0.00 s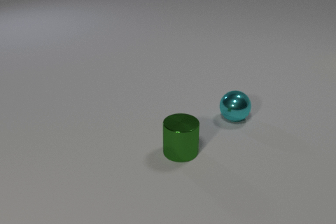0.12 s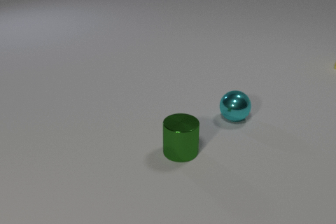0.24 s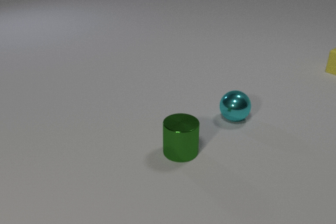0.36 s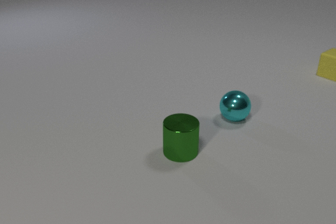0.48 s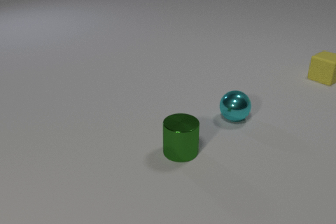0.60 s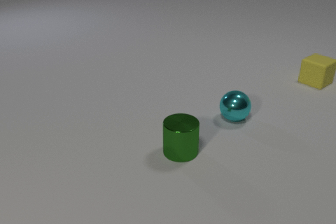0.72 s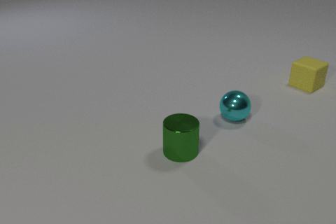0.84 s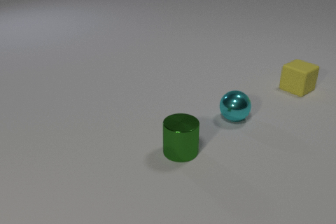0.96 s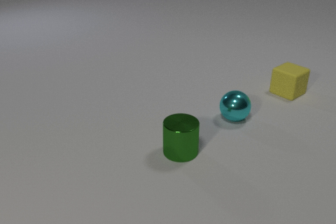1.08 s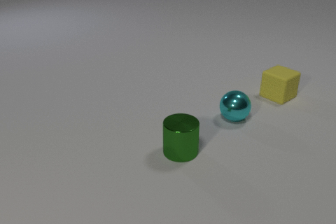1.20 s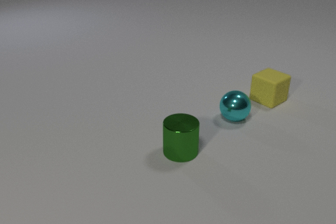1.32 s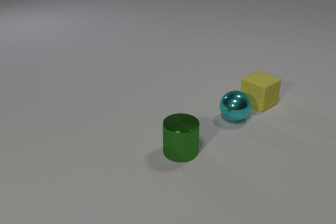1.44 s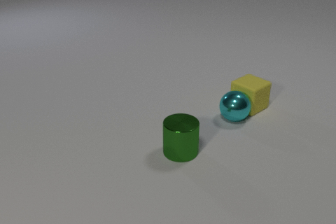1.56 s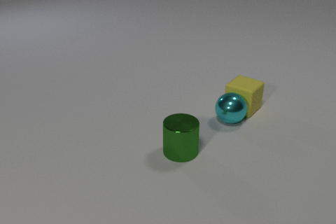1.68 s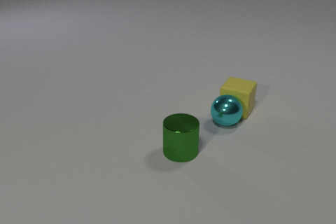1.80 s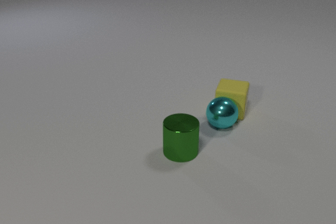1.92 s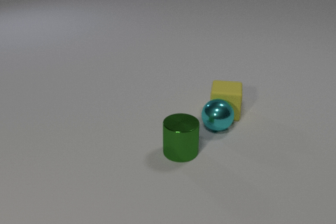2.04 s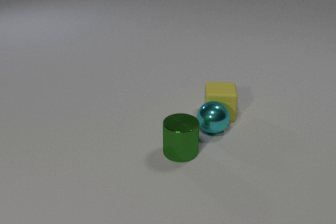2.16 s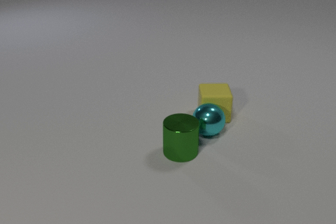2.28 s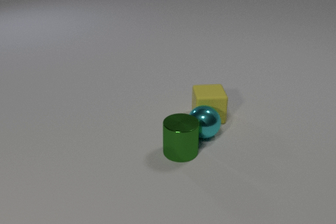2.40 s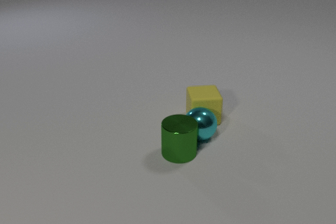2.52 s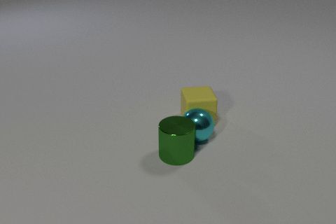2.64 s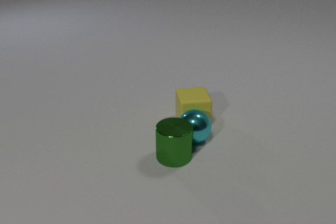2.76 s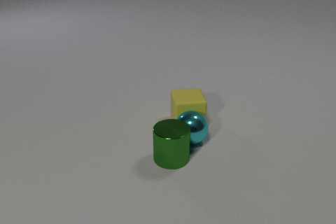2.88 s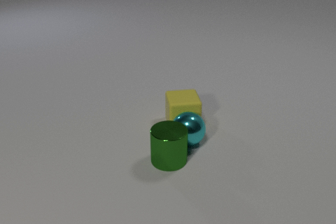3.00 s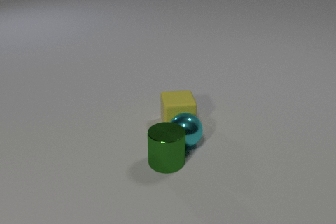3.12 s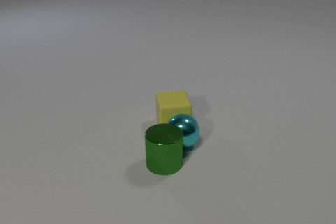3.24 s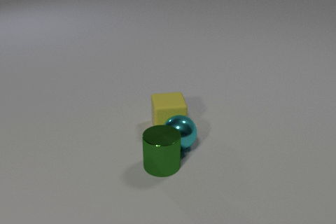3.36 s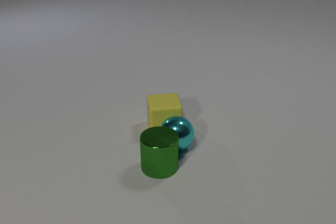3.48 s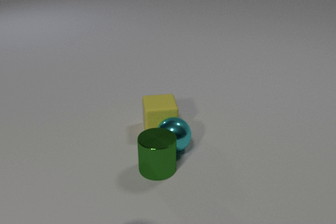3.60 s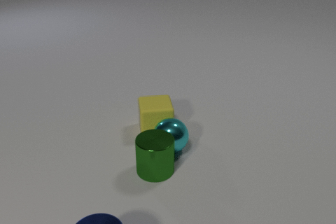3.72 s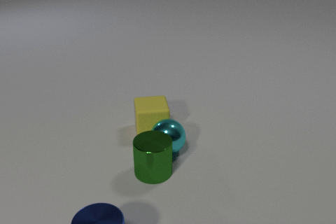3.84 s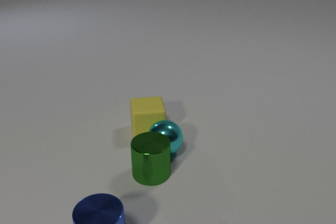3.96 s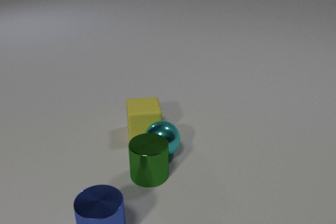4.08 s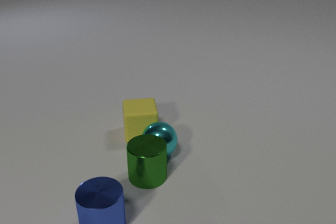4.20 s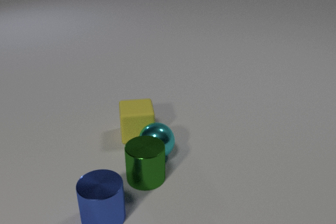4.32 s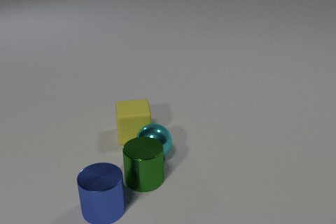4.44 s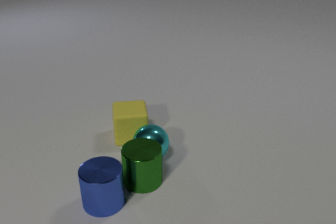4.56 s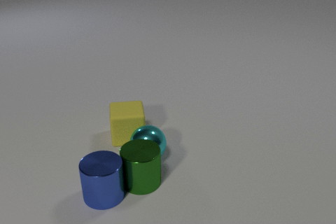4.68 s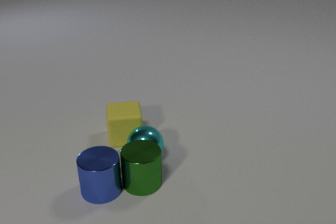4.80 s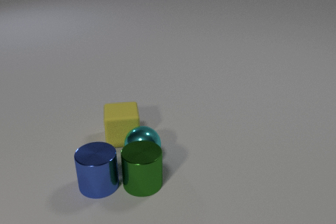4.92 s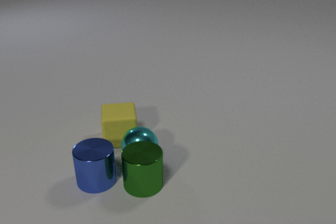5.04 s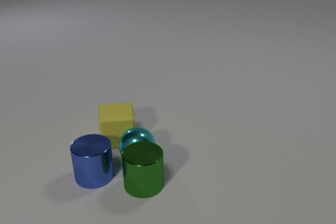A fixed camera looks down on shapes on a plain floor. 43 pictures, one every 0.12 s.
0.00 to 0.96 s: The yellow rubber cube comes in at the right edge, slides toward the camera and to the left.
0.96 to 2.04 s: The yellow rubber cube slides to the left and toward the camera, spins so that its near face slides to the right, counterclockwise seen from above. The cyan metal sphere rolls toward the camera and to the left. The yellow rubber cube and the cyan metal sphere collide.
2.04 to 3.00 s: The yellow rubber cube slides to the left and toward the camera. The cyan metal sphere rolls to the left and toward the camera. The green metal cylinder slides toward the camera and to the left. The cyan metal sphere and the green metal cylinder collide.
3.00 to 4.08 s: The yellow rubber cube slides to the left and toward the camera. The cyan metal sphere rolls to the left and toward the camera. The green metal cylinder slides toward the camera and to the left. The blue metal cylinder comes in at the bottom edge, slides away from the camera.
4.08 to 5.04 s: The yellow rubber cube slides to the left. The cyan metal sphere rolls to the left and toward the camera. The green metal cylinder slides toward the camera. The blue metal cylinder slides away from the camera. The green metal cylinder and the blue metal cylinder collide.
Are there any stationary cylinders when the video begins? yes.
Are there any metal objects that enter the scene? yes.
How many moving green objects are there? 1.
